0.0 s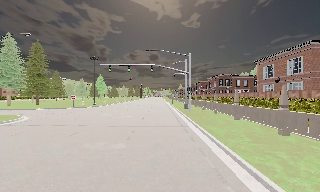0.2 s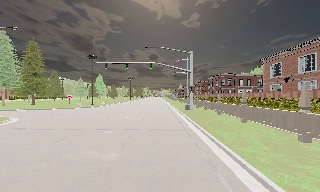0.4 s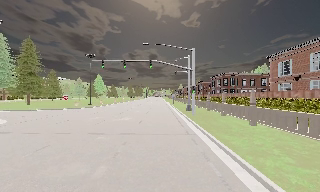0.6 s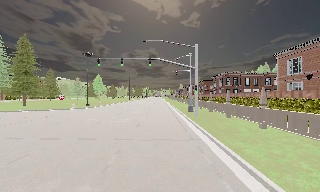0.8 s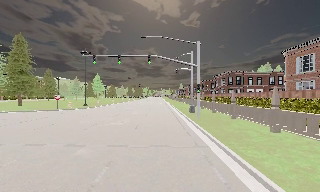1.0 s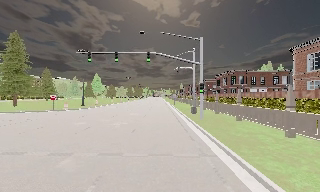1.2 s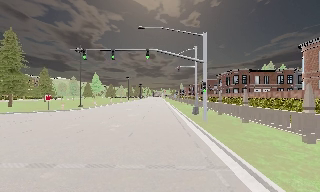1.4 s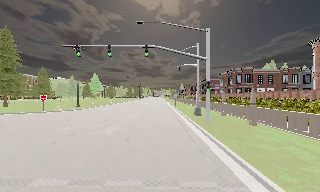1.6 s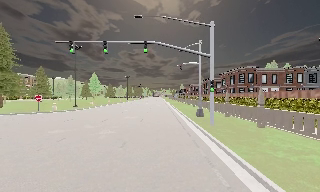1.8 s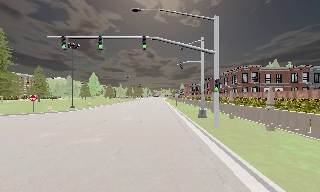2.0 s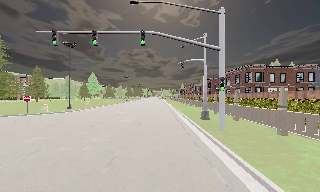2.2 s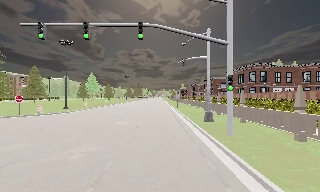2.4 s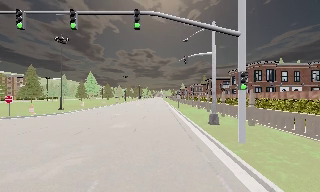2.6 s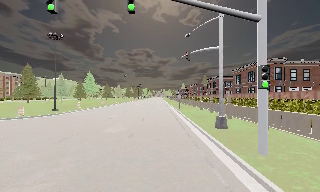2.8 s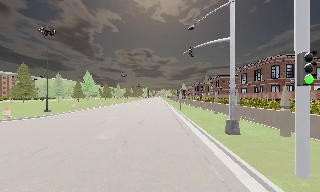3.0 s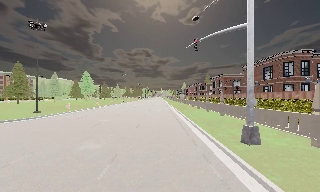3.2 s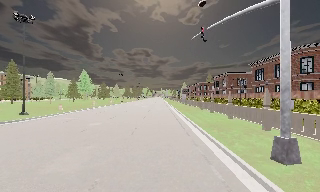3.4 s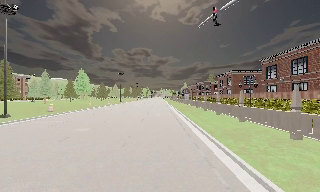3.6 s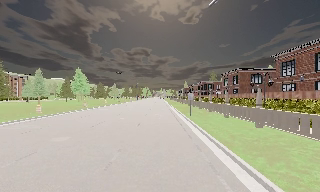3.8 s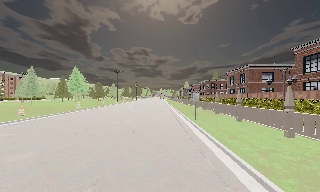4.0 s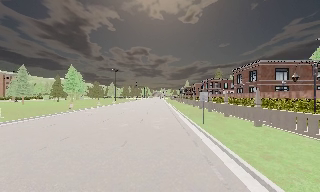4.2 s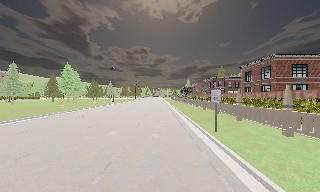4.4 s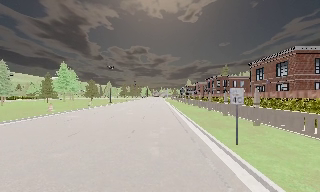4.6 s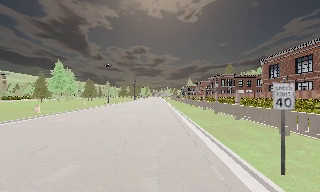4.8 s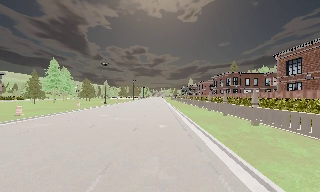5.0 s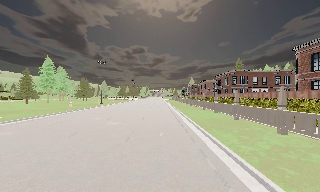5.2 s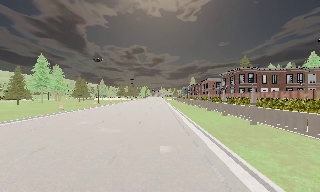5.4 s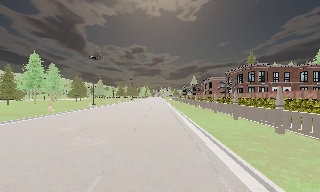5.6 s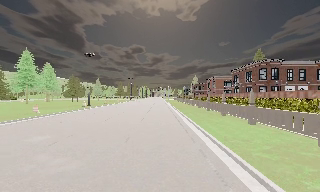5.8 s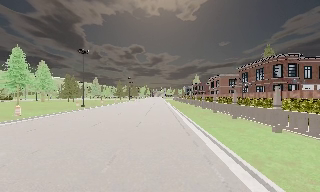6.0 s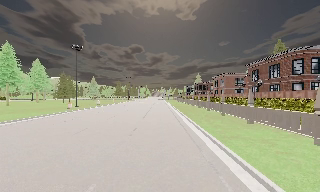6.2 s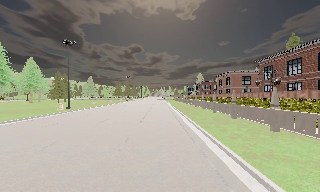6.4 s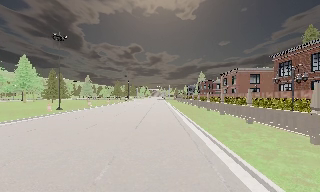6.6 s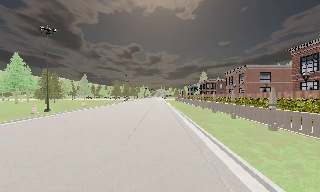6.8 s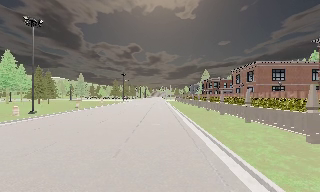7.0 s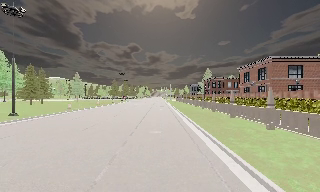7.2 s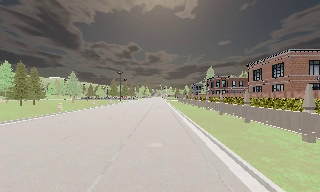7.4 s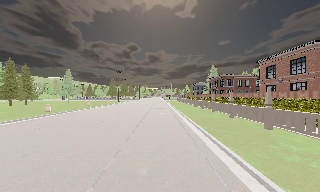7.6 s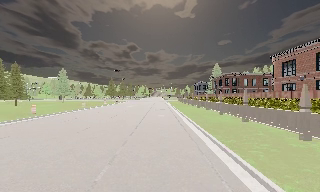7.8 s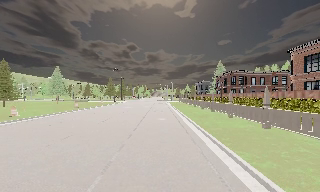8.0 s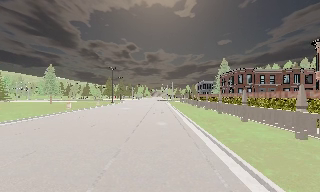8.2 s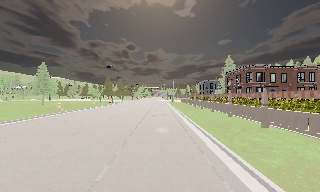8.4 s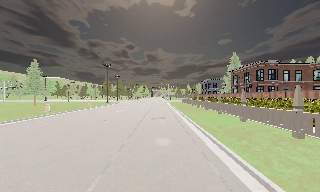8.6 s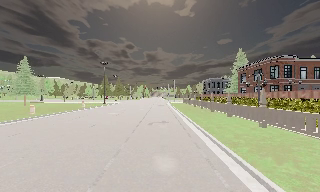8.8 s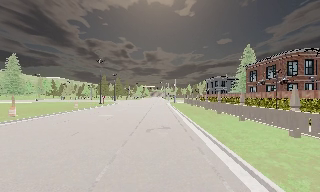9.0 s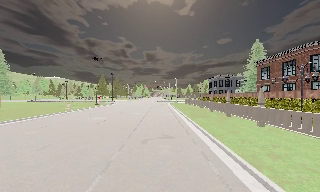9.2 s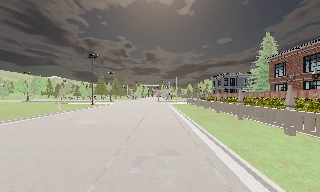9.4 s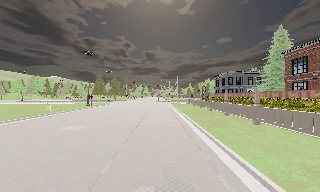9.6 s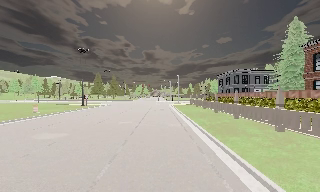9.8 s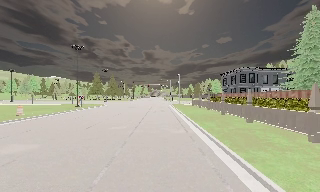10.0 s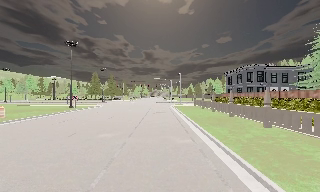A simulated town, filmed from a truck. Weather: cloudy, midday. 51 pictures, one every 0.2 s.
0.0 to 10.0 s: The camera travels forward, about 110 m, so what stands in front looms larger. It gains speed.
The film runs forward here.
